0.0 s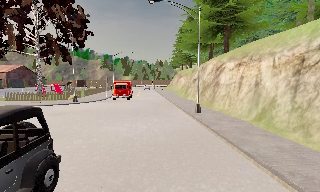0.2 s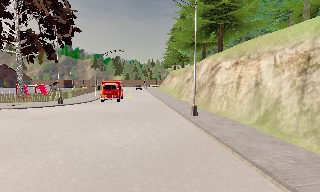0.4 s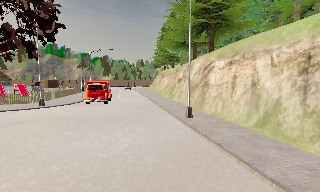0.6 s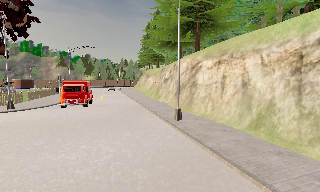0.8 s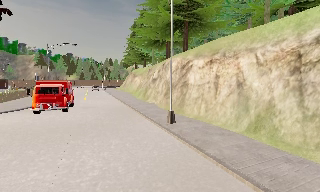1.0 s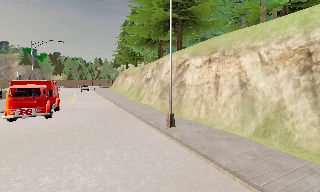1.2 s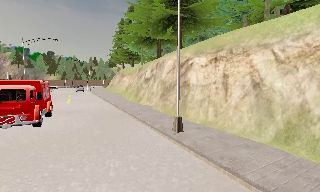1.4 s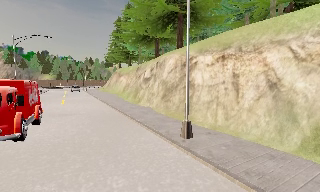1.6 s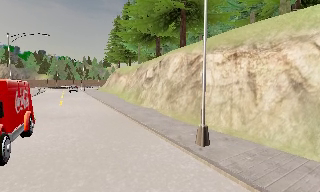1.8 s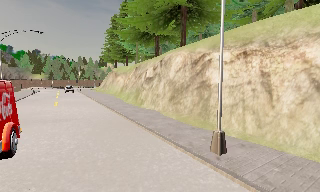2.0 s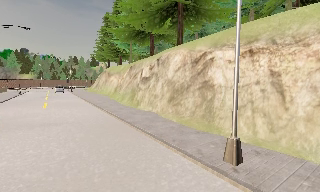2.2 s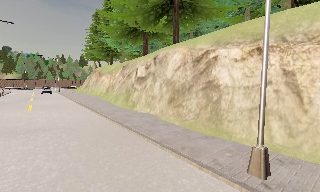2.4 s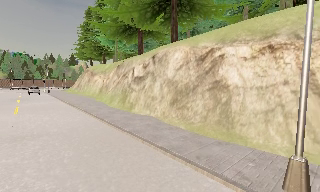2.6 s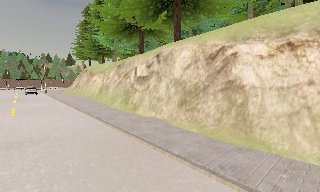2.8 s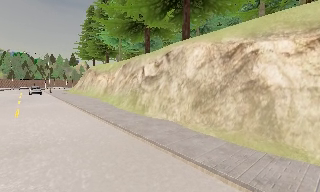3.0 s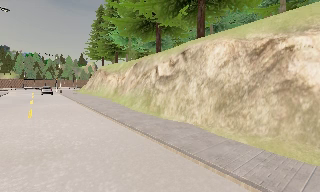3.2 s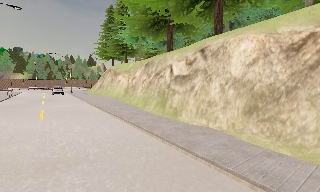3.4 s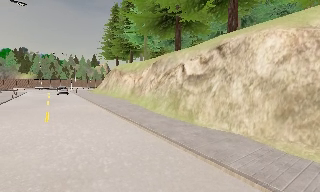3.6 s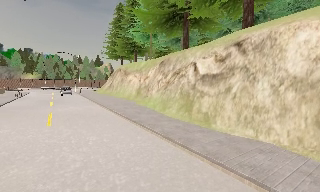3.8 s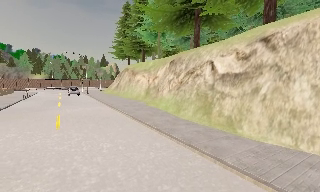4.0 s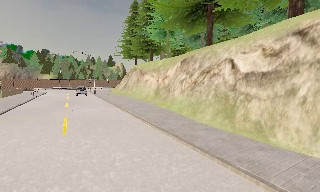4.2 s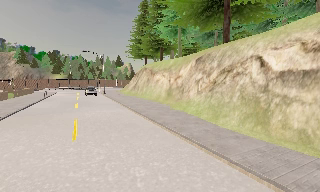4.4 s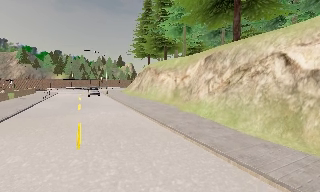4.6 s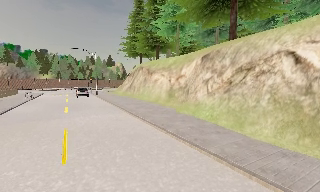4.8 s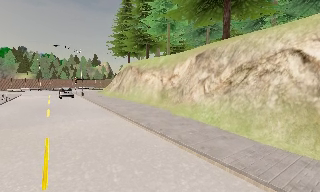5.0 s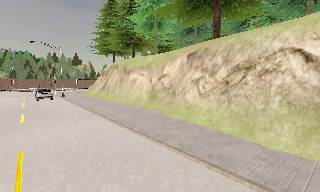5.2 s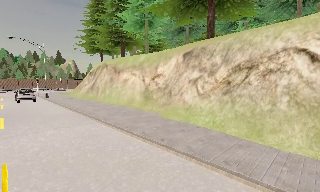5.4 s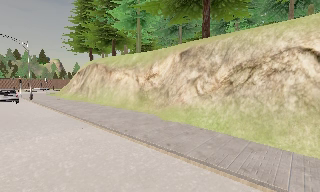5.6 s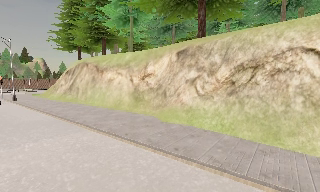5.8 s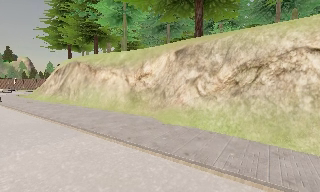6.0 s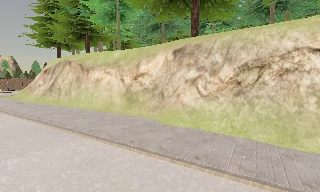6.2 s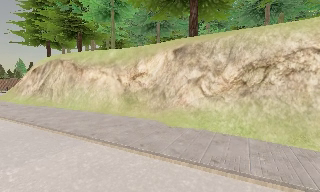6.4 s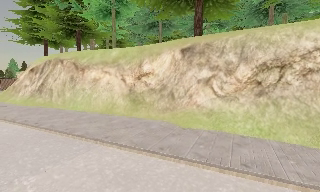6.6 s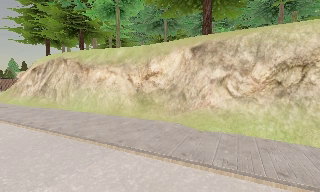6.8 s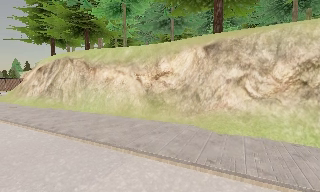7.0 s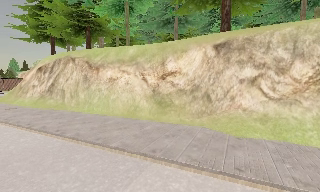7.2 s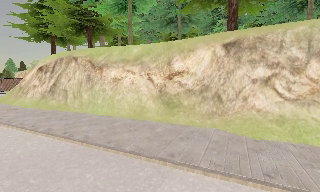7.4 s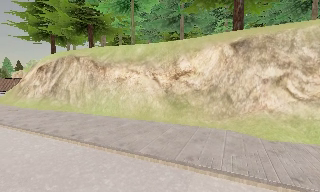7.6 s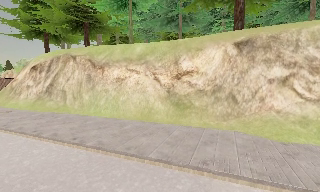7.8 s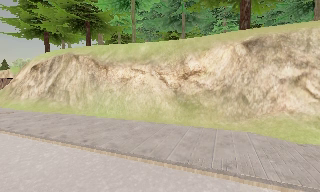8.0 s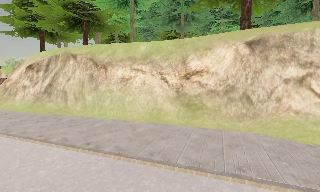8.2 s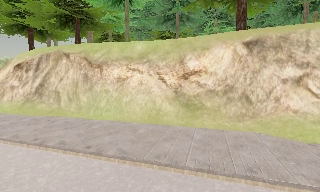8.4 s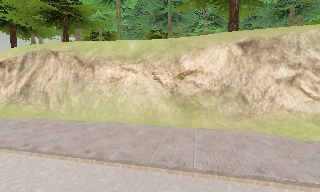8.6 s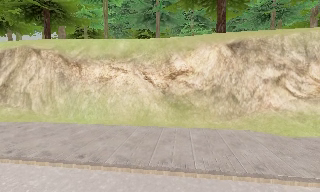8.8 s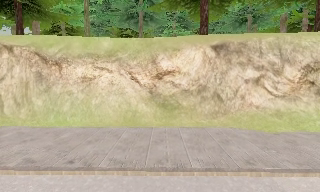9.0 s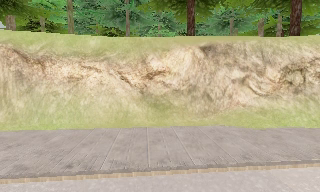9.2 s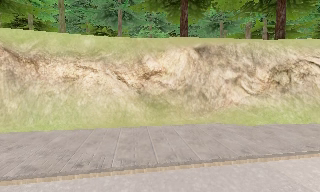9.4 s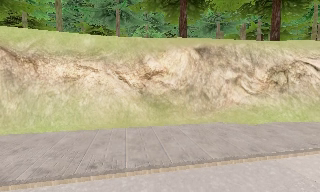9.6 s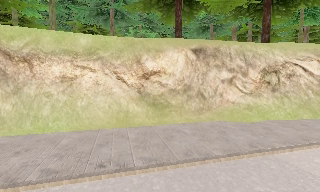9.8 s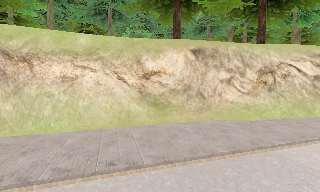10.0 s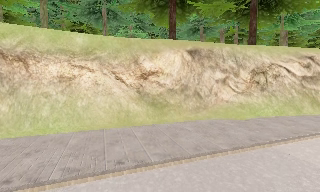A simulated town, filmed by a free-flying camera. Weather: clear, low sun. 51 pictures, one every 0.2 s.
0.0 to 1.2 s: The camera pans to its right, which is clockwise from overhead, by about 20 degrees. It travels forward, about 5 m, so what stands in front looms larger.
1.2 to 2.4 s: The camera pans to its right, which is clockwise from overhead, by about 10 degrees. It travels forward and to its left, about 5 m, so what stands in front looms larger.
2.4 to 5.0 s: The camera travels forward and to its left, about 13 m, so what stands in front looms larger.
5.0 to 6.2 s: The camera pans to its right, which is clockwise from overhead, by about 25 degrees. It travels to its left and forward, about 4.5 m.
6.2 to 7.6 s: The camera travels to its left and forward, about 5 m, so close, fixed things drift to the right.
7.6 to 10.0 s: The camera pans to its right, which is clockwise from overhead, by about 40 degrees. It travels to its left, about 6 m.
The film runs forward here.
